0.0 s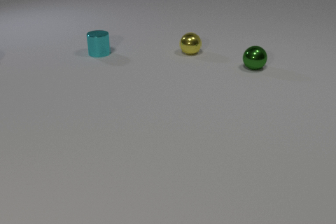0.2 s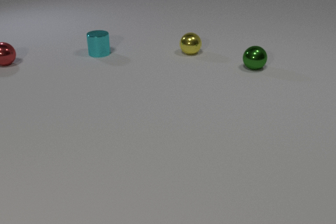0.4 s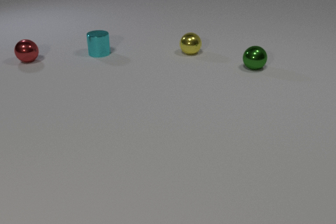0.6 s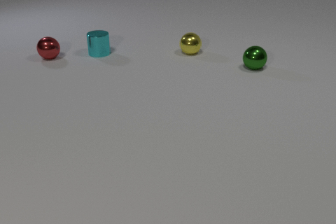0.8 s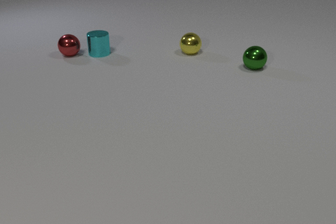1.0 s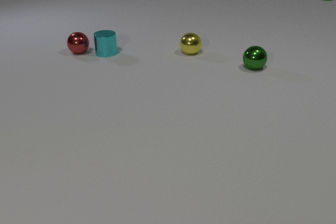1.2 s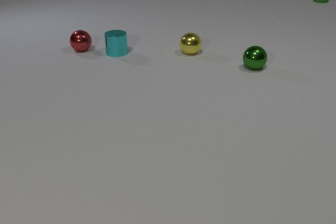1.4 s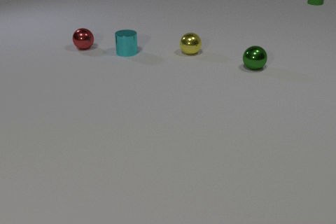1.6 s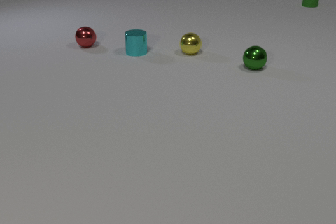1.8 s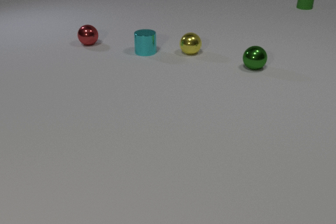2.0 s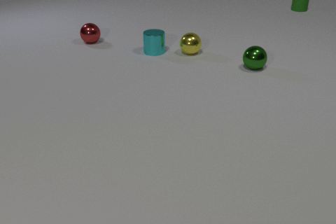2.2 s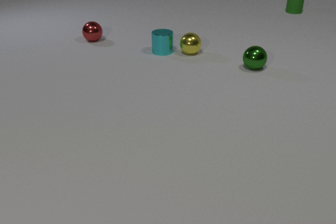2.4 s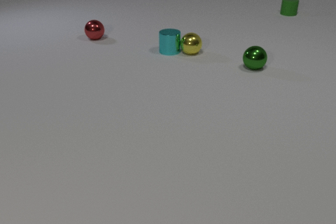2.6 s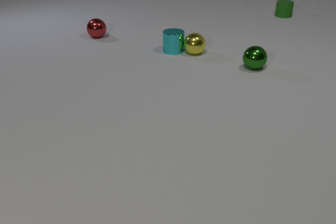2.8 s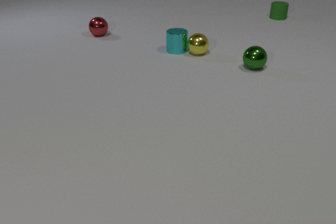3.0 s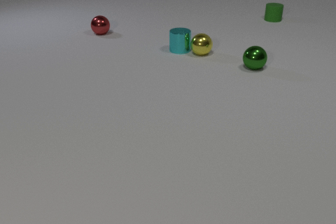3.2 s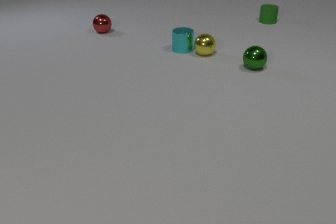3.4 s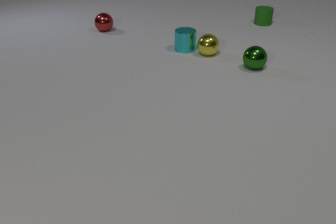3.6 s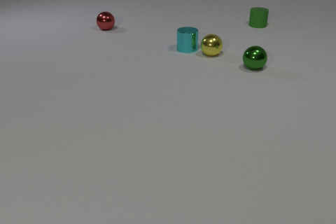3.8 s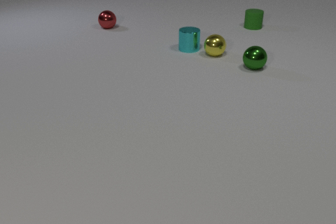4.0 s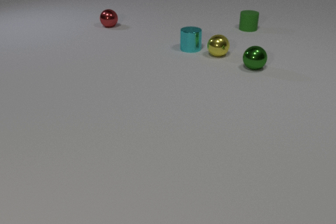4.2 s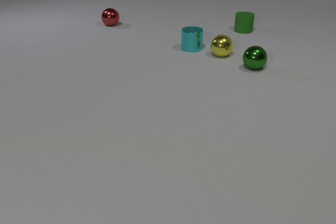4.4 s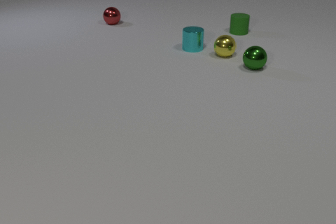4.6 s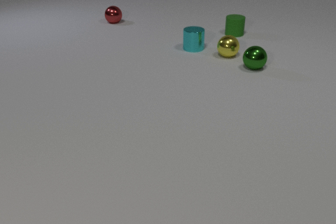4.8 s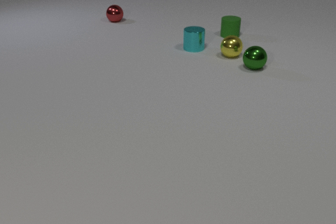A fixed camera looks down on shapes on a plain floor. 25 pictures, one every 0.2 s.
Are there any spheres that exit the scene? no.
How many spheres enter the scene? 1.
What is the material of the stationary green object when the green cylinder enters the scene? metal.
0.0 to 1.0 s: The red metal sphere comes in at the left edge, rolls to the right. The cyan metal cylinder slides to the right. The green rubber cylinder comes in at the top edge, slides toward the camera and to the left. The red metal sphere and the cyan metal cylinder collide.
1.0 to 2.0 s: The red metal sphere rolls away from the camera and to the right. The cyan metal cylinder slides to the right. The green rubber cylinder slides toward the camera and to the left.
2.0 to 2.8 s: The red metal sphere rolls away from the camera and to the right. The cyan metal cylinder slides to the right. The yellow metal sphere rolls to the right. The green rubber cylinder slides toward the camera and to the left. The cyan metal cylinder and the yellow metal sphere collide.
2.8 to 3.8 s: The red metal sphere rolls away from the camera. The cyan metal cylinder slides to the right. The yellow metal sphere rolls to the right. The green rubber cylinder slides toward the camera and to the left.
3.8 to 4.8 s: The red metal sphere rolls away from the camera. The cyan metal cylinder slides to the right. The yellow metal sphere rolls to the right. The green rubber cylinder slides toward the camera and to the left.
